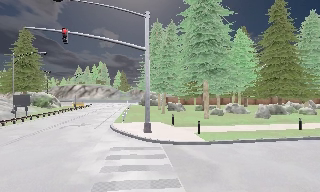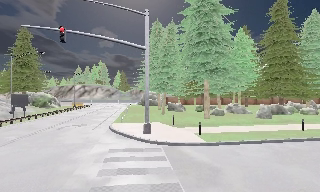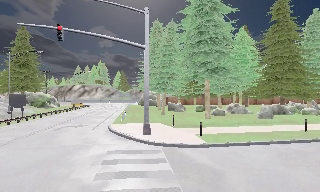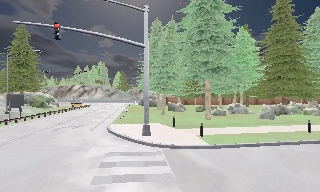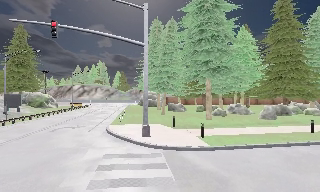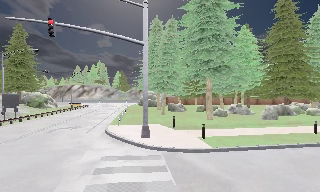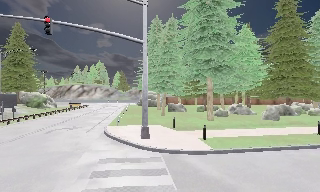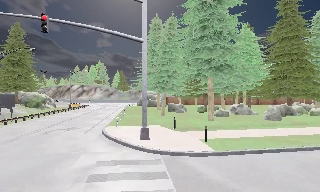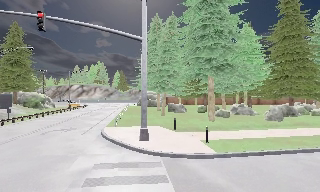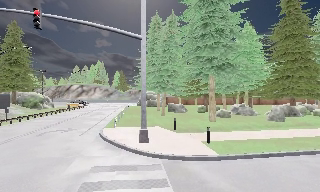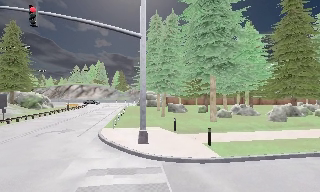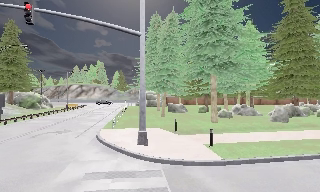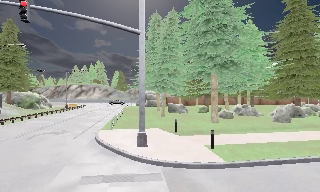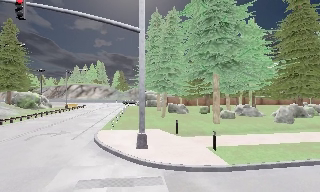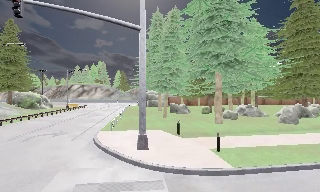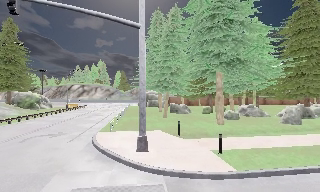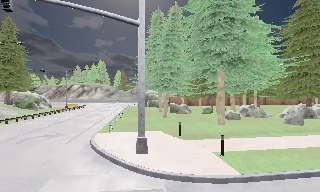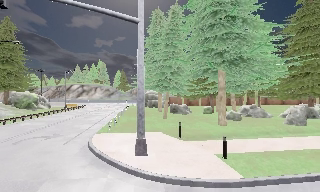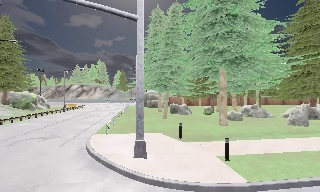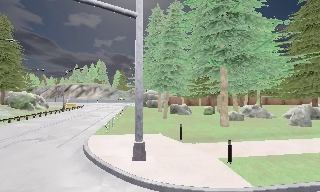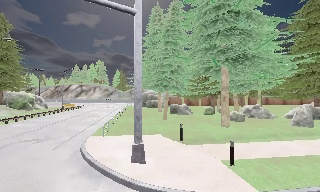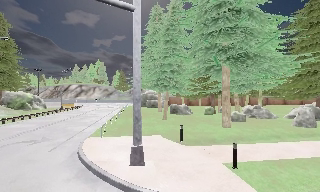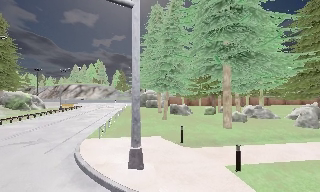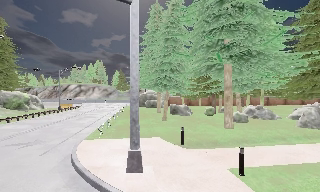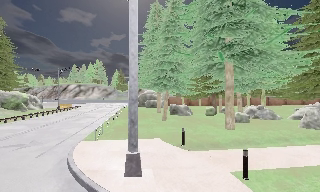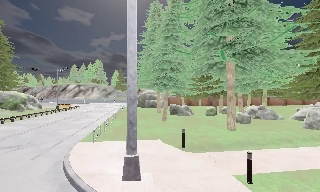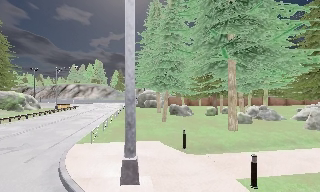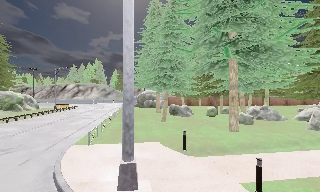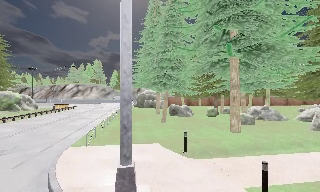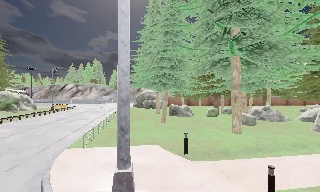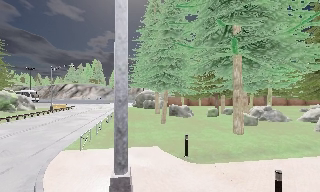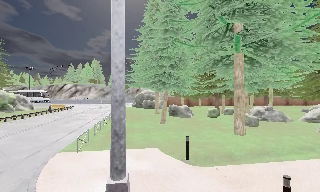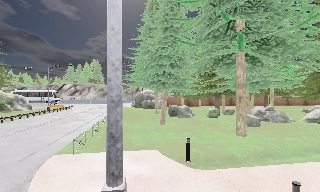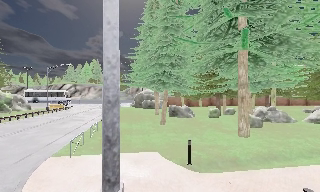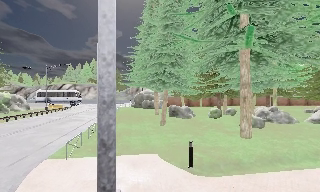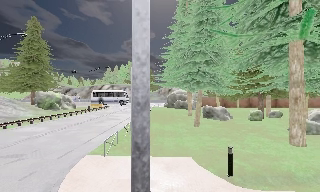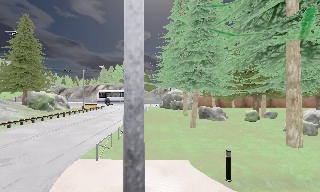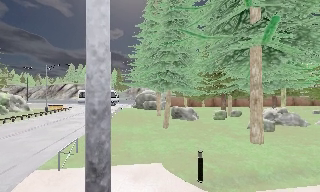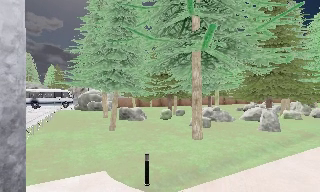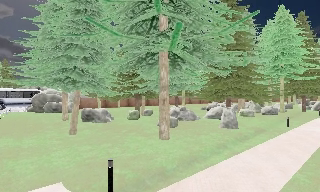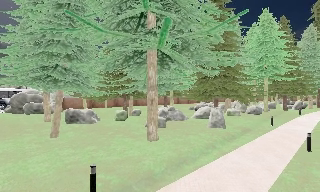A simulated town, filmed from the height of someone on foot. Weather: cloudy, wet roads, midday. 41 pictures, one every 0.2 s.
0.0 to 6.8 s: The camera travels forward, about 8 m, so what stands in front looms larger.
6.8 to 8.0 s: The camera swings to its right by about 35 degrees, and the scene slides to the left. It travels forward, about 1.5 m.
The film runs forward here.
